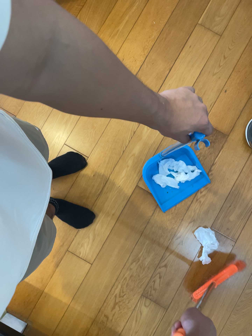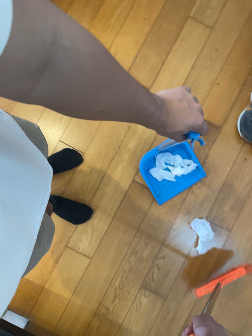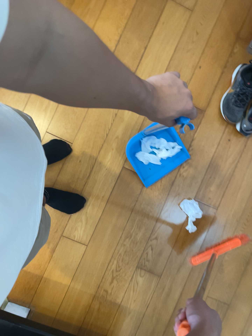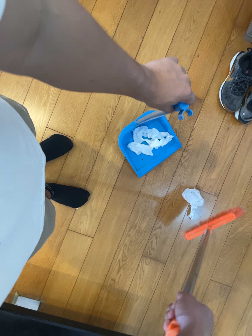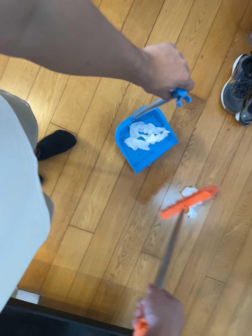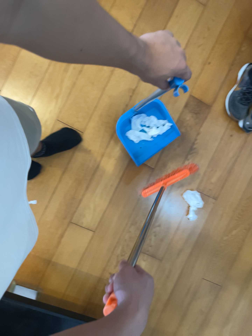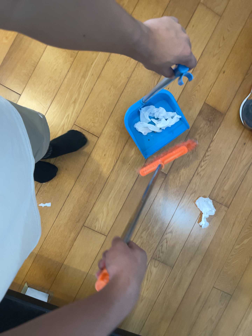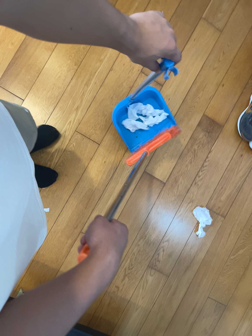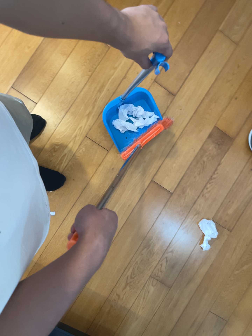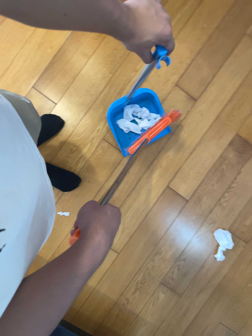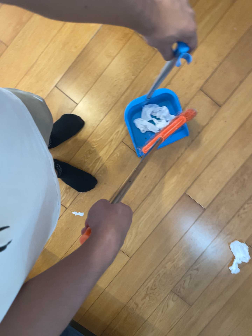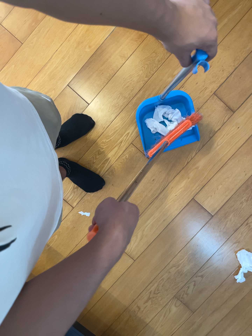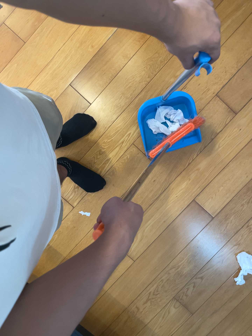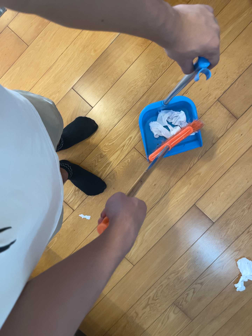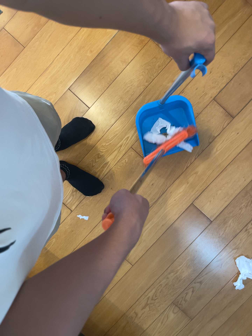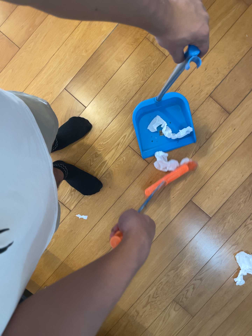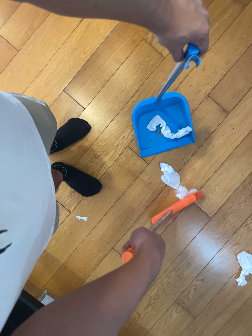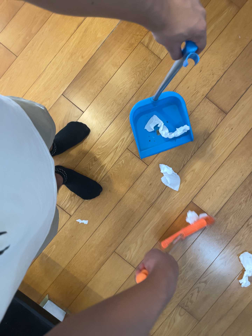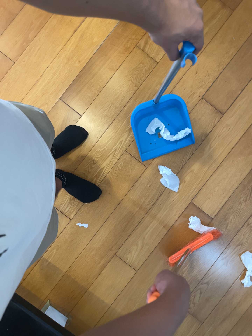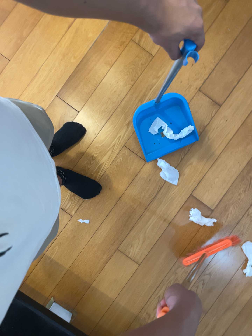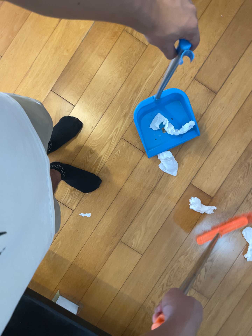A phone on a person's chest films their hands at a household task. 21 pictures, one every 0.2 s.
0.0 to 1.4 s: The camera pans to its right by about 10 degrees. It travels to its left, about 30 cm.
1.4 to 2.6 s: The scene slides to the right, as the camera pans about 10 degrees to its left. It travels toward the top of its view, about 12 cm, so close, fixed things drift downward. It rolls about its line of sight by about 15 degrees, and the scene rotates clockwise.
2.6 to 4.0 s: The camera travels toward the bottom of its view, about 9 cm, so close, fixed things drift upward. It rolls about its line of sight by about 10 degrees, and the scene rotates counterclockwise.
The film runs backward here.
